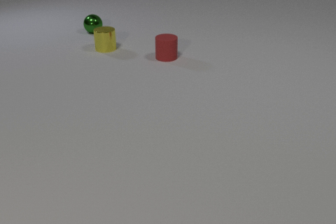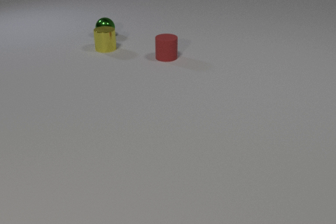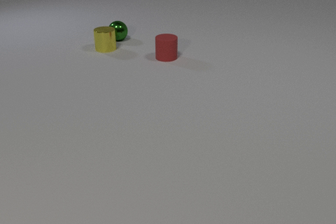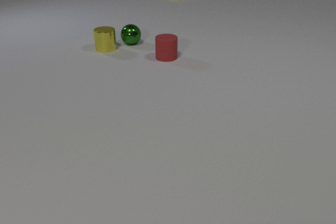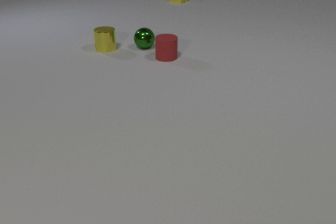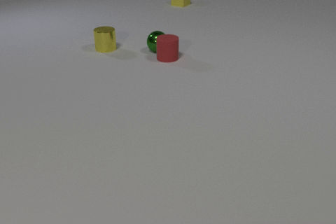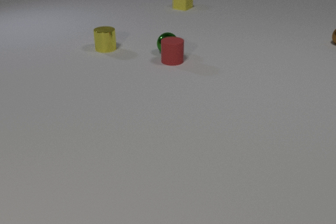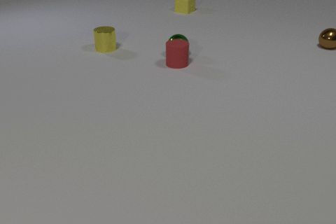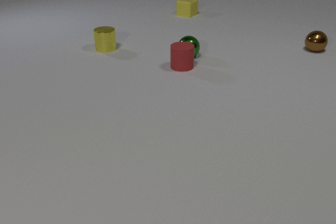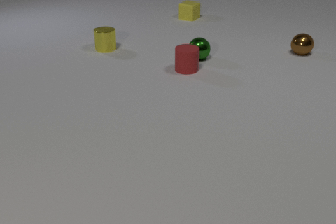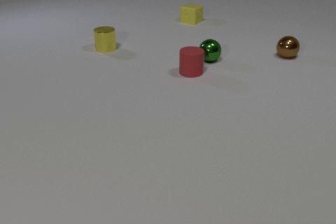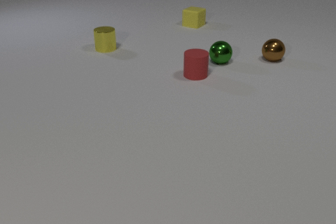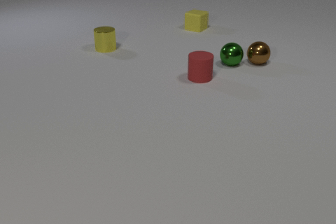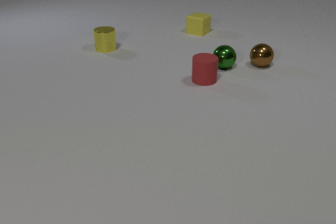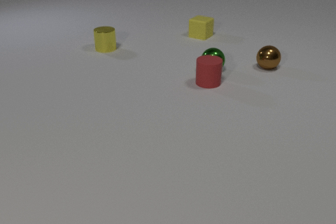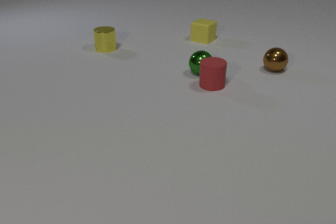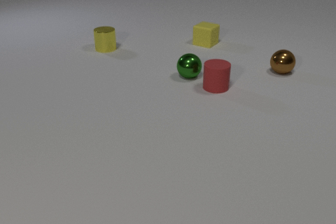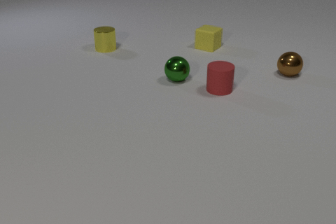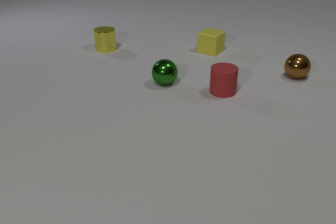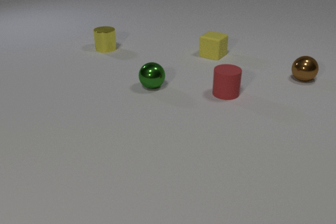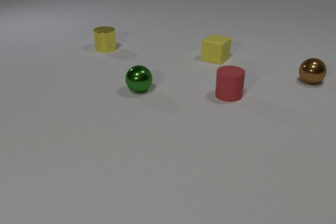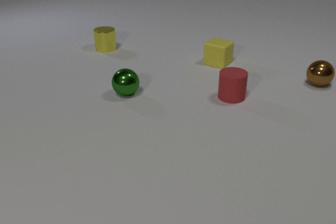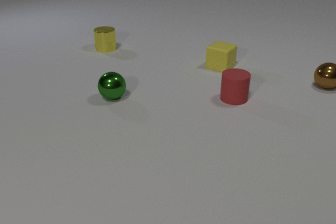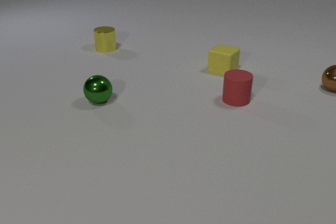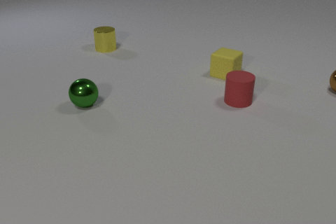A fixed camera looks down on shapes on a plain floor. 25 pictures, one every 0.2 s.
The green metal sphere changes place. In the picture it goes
toward the camera.
The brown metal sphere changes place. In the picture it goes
toward the camera.
0.0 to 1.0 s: The green metal sphere rolls toward the camera and to the right. The yellow rubber cube comes in at the top edge, slides toward the camera. The green metal sphere and the red rubber cylinder collide.
1.0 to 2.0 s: The green metal sphere rolls to the right and toward the camera. The red rubber cylinder slides toward the camera and to the right. The brown metal sphere comes in at the right edge, rolls toward the camera and to the left. The yellow rubber cube slides toward the camera.
2.0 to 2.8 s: The green metal sphere rolls toward the camera. The red rubber cylinder slides toward the camera and to the right. The brown metal sphere rolls toward the camera and to the left. The yellow rubber cube slides toward the camera. The green metal sphere and the brown metal sphere collide.
2.8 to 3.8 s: The green metal sphere rolls to the left and toward the camera. The red rubber cylinder slides toward the camera and to the right. The brown metal sphere rolls to the right and toward the camera. The yellow rubber cube slides toward the camera.
3.8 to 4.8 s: The green metal sphere rolls to the left and toward the camera. The red rubber cylinder slides toward the camera and to the right. The brown metal sphere rolls to the right and toward the camera. The yellow rubber cube slides toward the camera.
What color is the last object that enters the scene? brown.
How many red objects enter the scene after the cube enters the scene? 0.
How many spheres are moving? 2.
